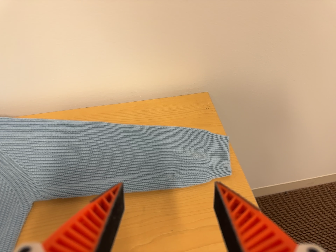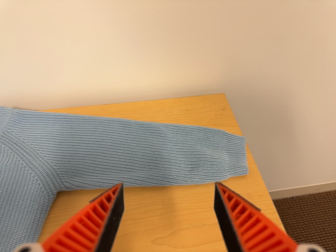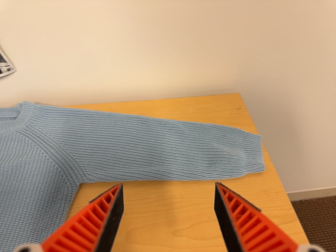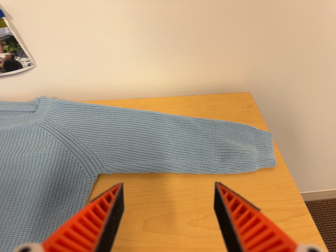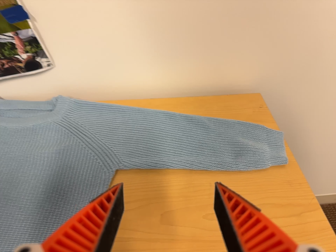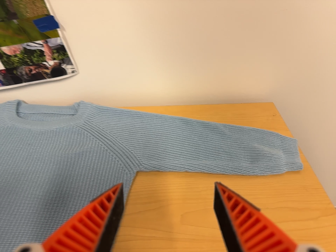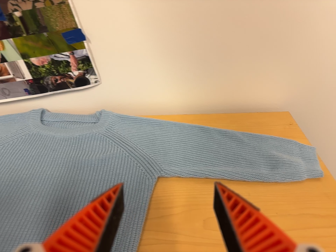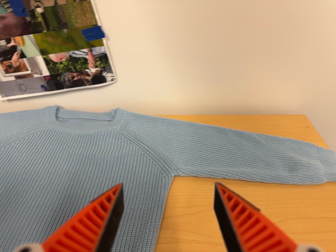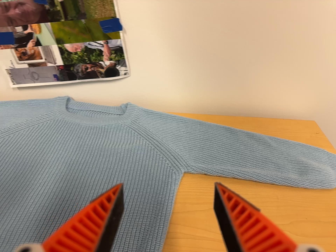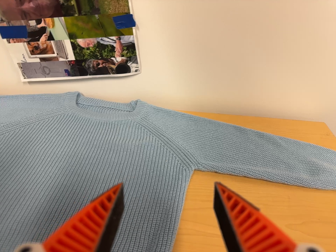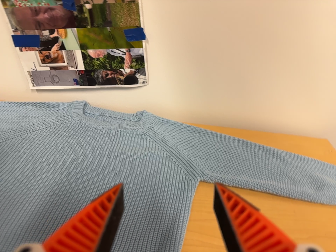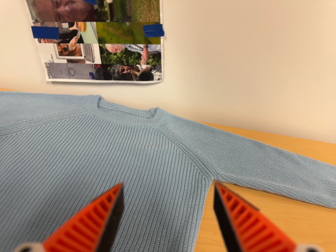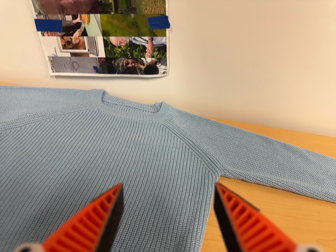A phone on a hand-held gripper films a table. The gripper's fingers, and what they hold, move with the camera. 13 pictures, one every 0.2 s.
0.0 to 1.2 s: The camera travels to its left, backward and toward the bottom of its view, about 18 cm, so close, fixed things drift to the right. Its aim tips toward the top of its view by about 10 degrees.
1.2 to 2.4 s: The camera travels to its left and toward the bottom of its view, about 12 cm, so close, fixed things drift to the right. It rolls about its line of sight by about 10 degrees, and the scene rotates clockwise.
The film runs forward here.
